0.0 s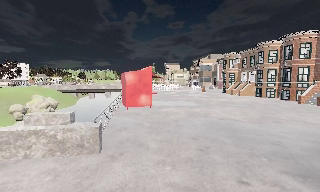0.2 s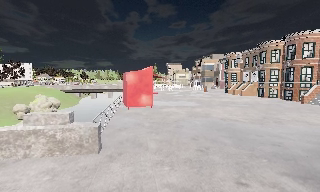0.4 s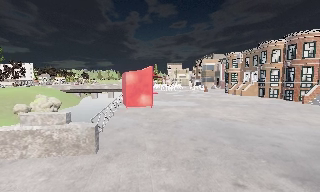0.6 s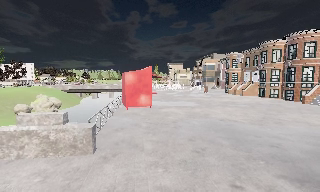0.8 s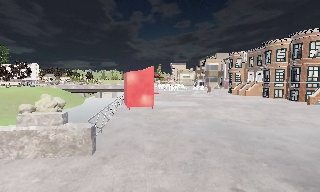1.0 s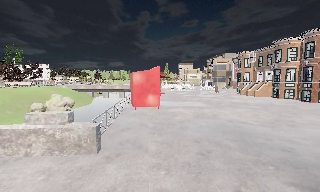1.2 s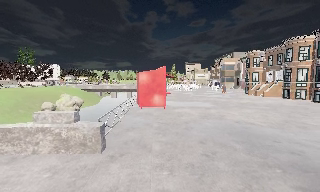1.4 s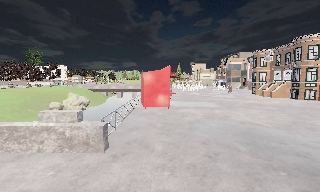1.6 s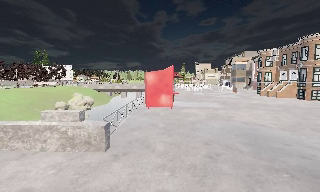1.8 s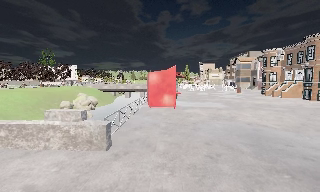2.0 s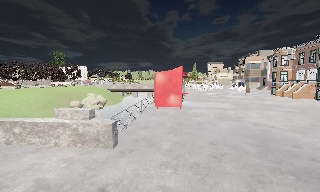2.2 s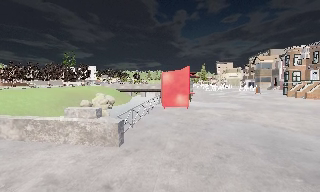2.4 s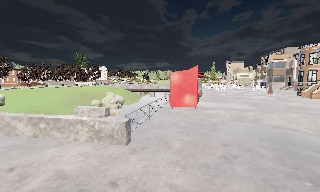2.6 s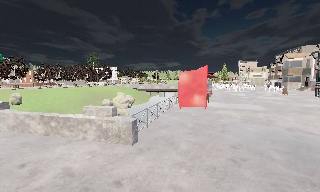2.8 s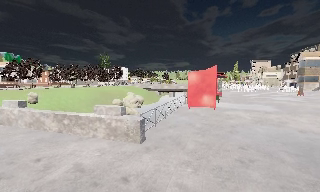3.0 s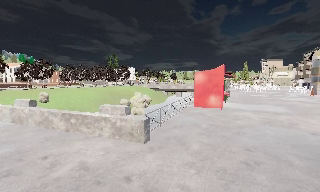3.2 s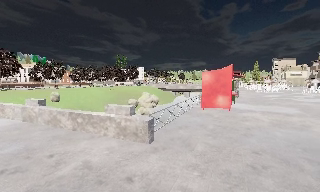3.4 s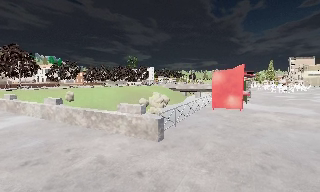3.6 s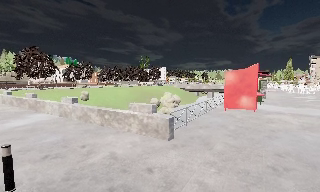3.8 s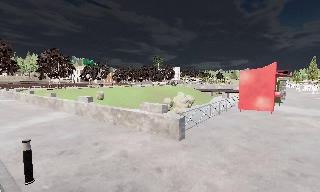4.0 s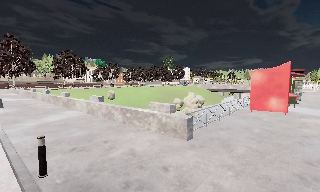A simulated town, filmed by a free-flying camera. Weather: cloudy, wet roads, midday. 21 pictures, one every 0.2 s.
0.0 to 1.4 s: The camera travels to its right, about 0.5 m.
1.4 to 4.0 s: The scene slides to the right, as the camera pans about 40 degrees to its left. It travels to its right and backward, about 1 m.
The film runs backward here.
